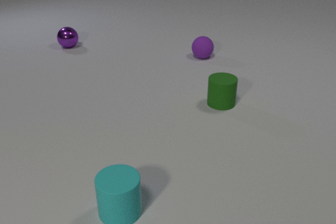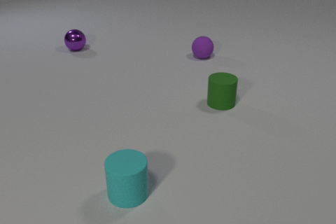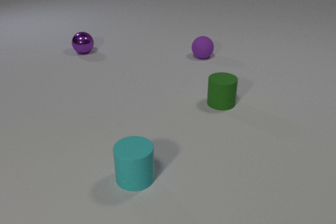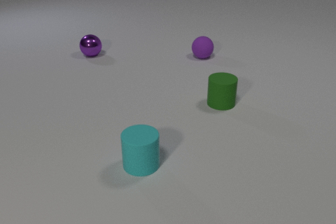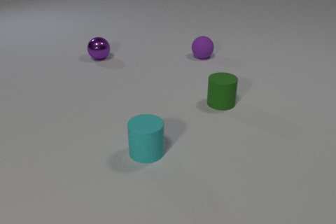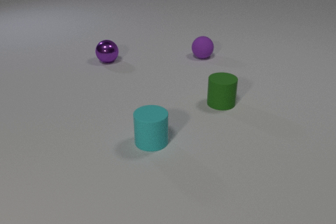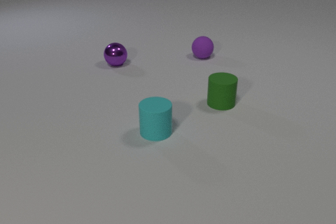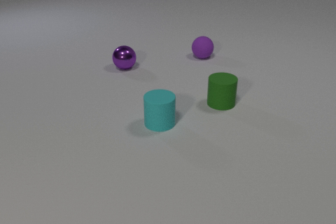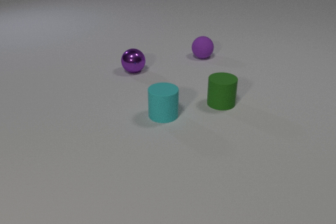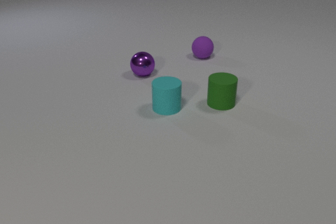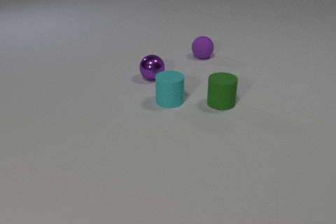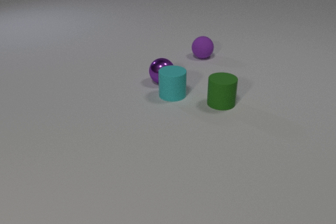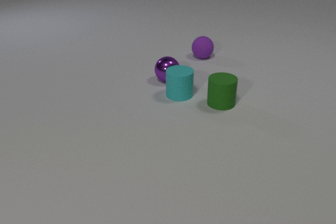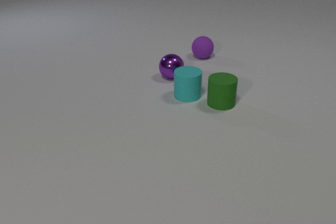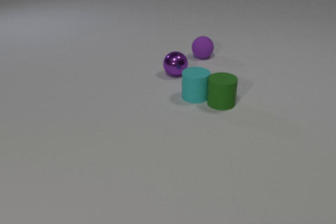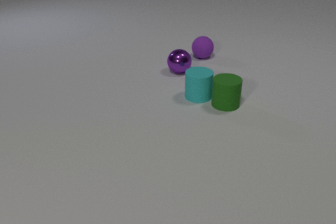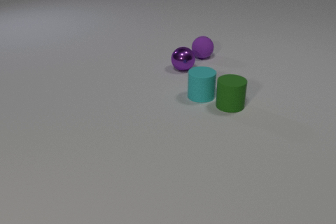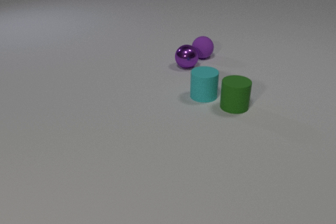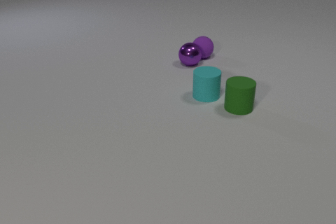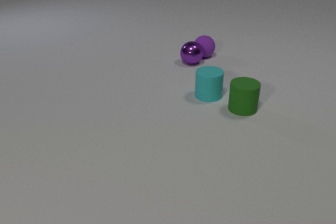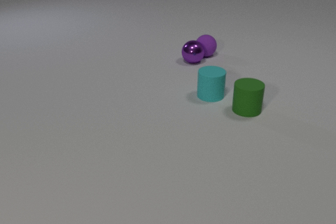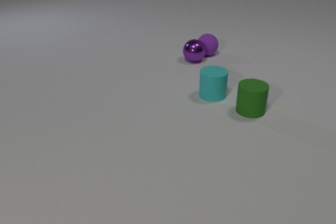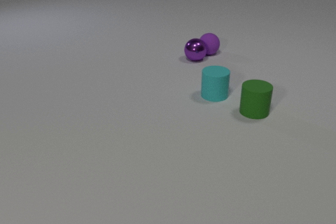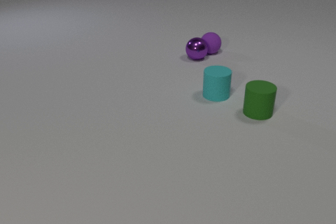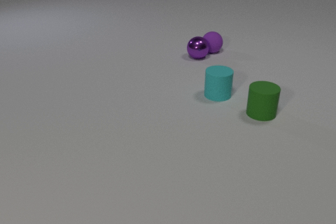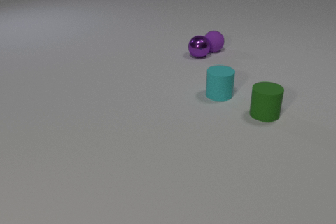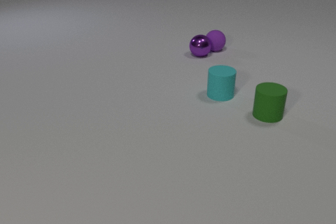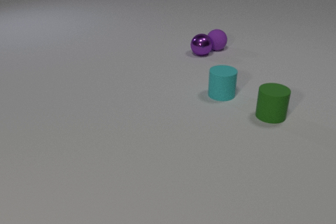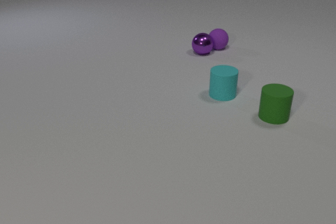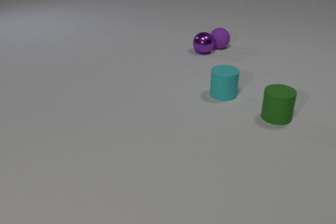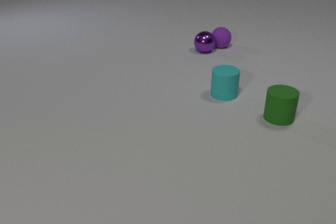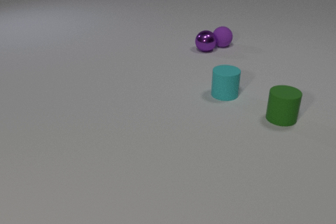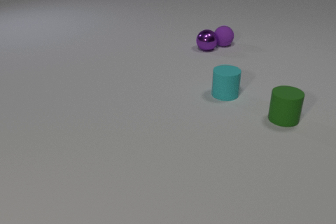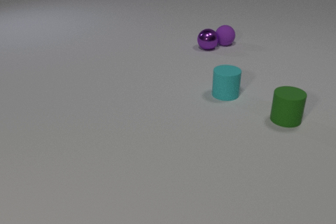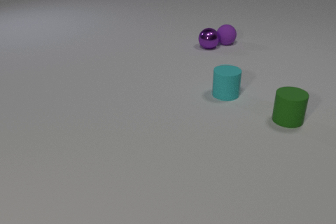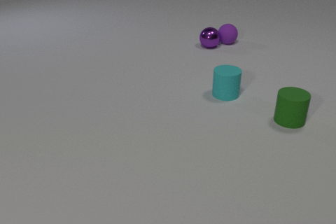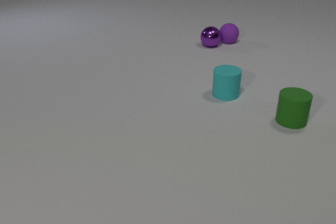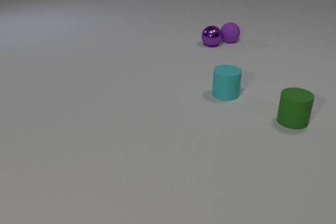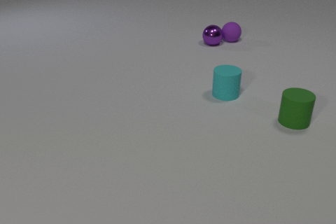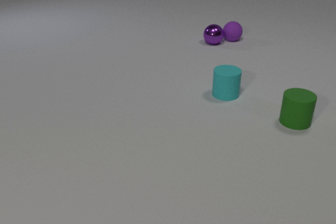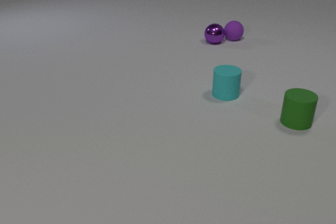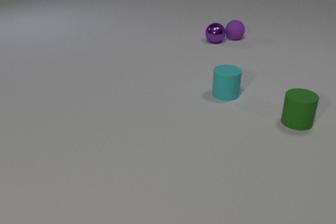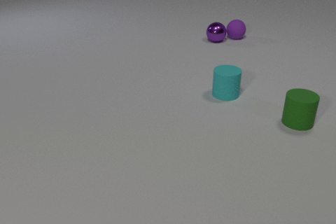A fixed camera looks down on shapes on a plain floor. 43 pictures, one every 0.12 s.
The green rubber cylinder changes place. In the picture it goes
to the right.
The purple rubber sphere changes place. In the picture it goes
away from the camera.
0.00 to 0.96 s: The purple metal sphere rolls toward the camera and to the right. The cyan rubber cylinder slides away from the camera.
0.96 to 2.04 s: The purple metal sphere rolls to the right. The cyan rubber cylinder slides away from the camera and to the right. The green rubber cylinder slides to the right. The purple metal sphere and the cyan rubber cylinder collide. The cyan rubber cylinder and the green rubber cylinder collide.
2.04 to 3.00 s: The purple metal sphere rolls away from the camera and to the right. The cyan rubber cylinder slides to the right. The green rubber cylinder slides to the right. The purple rubber sphere rolls away from the camera and to the right. The purple metal sphere and the purple rubber sphere collide.
3.00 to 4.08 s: The purple metal sphere rolls away from the camera. The cyan rubber cylinder slides to the right. The green rubber cylinder slides to the right. The purple rubber sphere rolls away from the camera and to the right.
4.08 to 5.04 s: The purple metal sphere rolls away from the camera. The green rubber cylinder slides to the right. The purple rubber sphere rolls away from the camera and to the right.
How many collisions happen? 3.
What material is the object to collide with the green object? rubber.
What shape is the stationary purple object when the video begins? sphere.
